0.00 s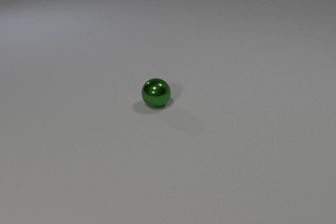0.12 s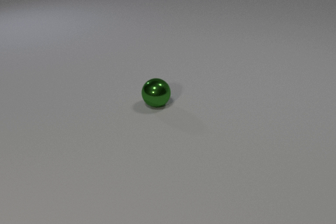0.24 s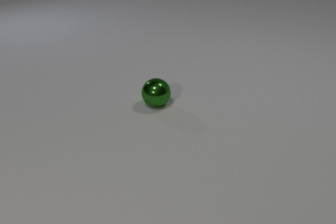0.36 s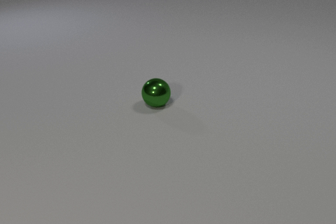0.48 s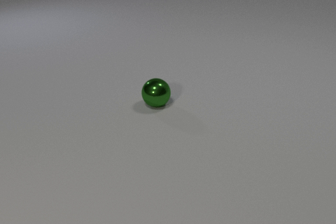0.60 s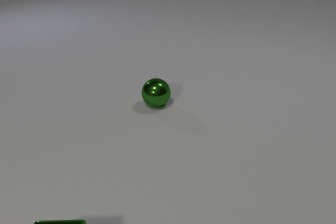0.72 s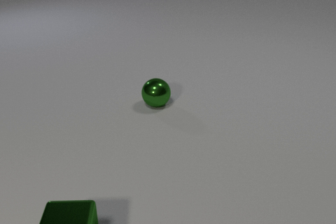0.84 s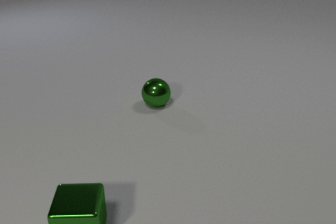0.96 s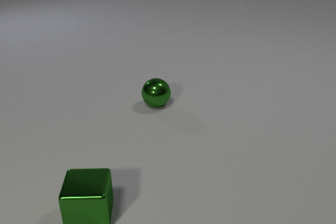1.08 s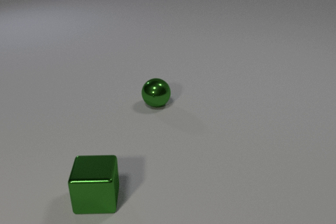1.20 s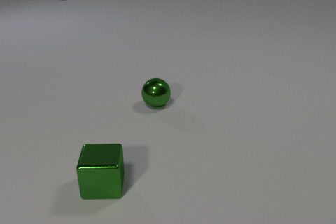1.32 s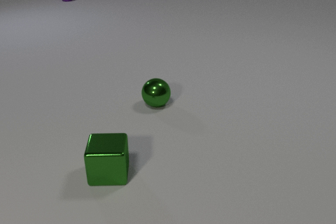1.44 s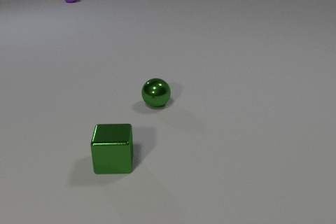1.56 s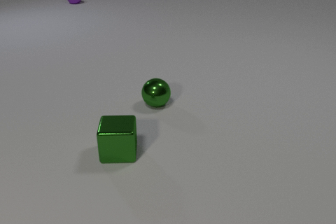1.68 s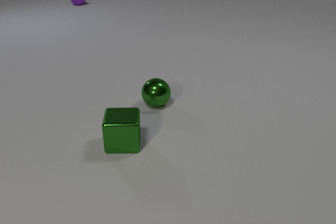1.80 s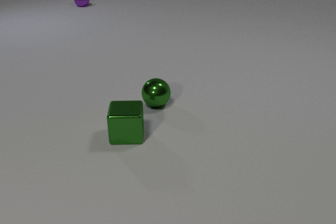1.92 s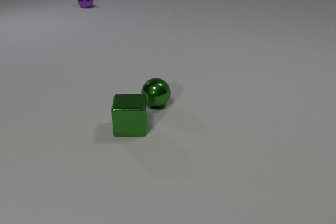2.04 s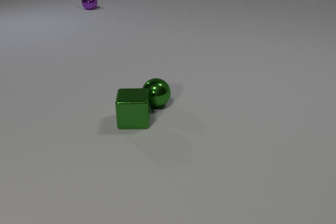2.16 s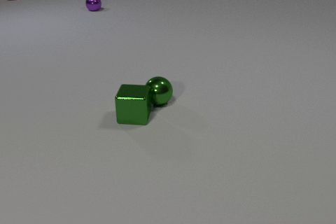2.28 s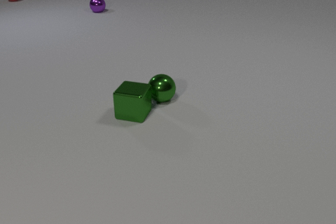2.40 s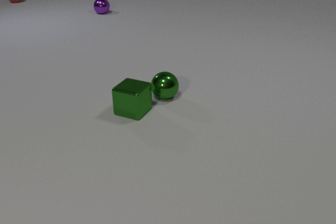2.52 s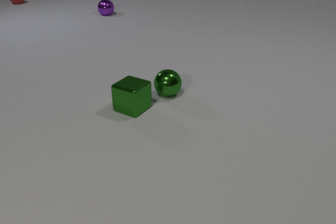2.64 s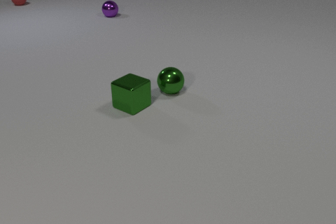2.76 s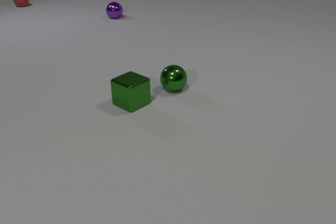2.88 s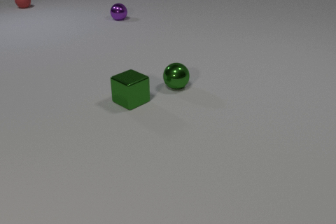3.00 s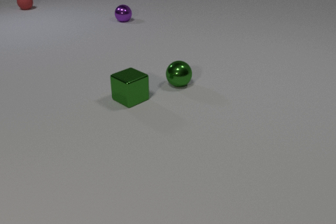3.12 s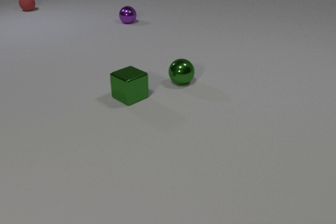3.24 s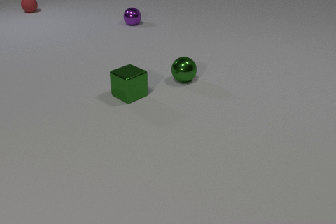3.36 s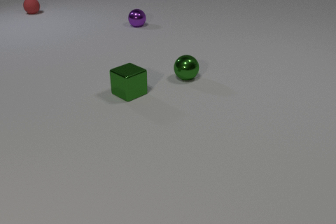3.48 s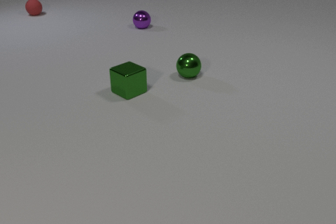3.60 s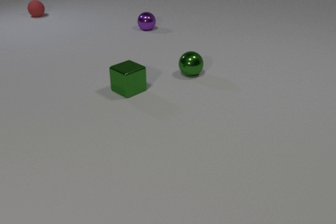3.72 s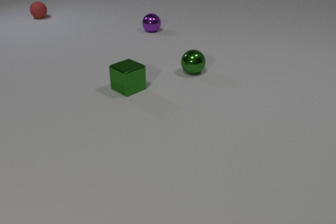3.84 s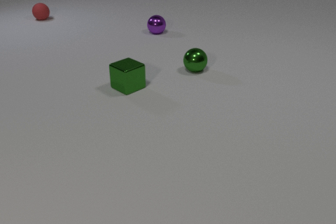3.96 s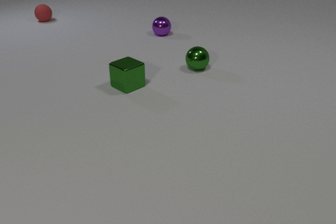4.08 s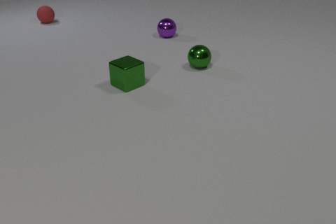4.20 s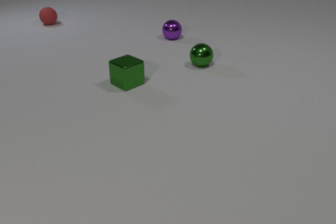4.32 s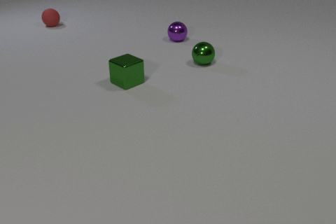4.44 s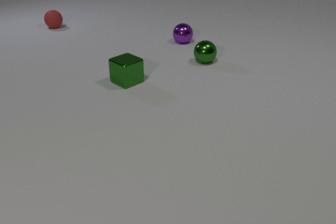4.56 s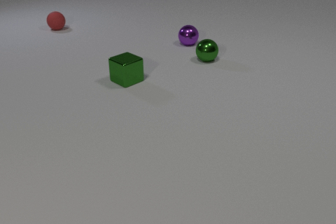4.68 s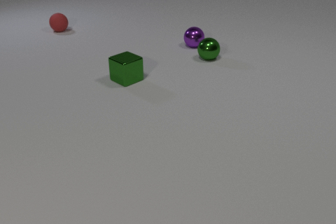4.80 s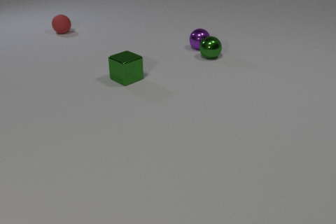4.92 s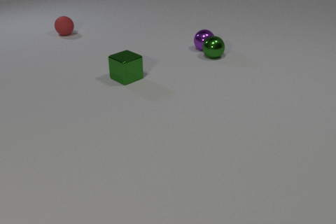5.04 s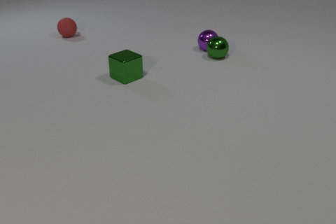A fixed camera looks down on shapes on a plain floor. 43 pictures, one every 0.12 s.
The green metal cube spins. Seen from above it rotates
clockwise.
The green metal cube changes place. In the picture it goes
away from the camera.
0.00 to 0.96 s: The green metal cube comes in at the bottom edge, slides away from the camera and to the right.
0.96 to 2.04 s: The green metal cube slides away from the camera. The purple metal sphere comes in at the top edge, rolls toward the camera and to the right.
2.04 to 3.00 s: The green metal cube slides away from the camera, spins so that its near face slides to the left, clockwise seen from above. The green metal sphere rolls away from the camera and to the right. The red rubber sphere comes in at the top edge, rolls toward the camera. The purple metal sphere rolls toward the camera and to the right. The green metal cube and the green metal sphere collide.
3.00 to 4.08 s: The green metal cube slides away from the camera. The green metal sphere rolls away from the camera and to the right. The red rubber sphere rolls toward the camera. The purple metal sphere rolls toward the camera and to the right.
4.08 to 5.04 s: The green metal cube slides away from the camera. The green metal sphere rolls away from the camera and to the right. The red rubber sphere rolls toward the camera. The purple metal sphere rolls to the right and toward the camera. The green metal sphere and the purple metal sphere collide.
Are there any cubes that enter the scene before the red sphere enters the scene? yes.
How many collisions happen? 2.
How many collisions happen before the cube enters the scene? 0.
